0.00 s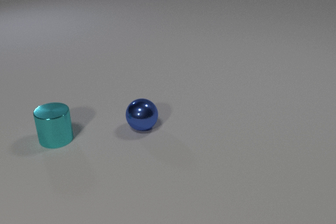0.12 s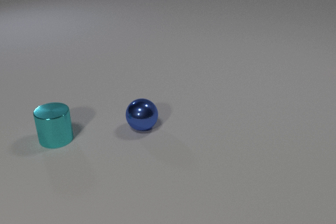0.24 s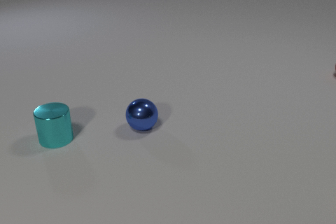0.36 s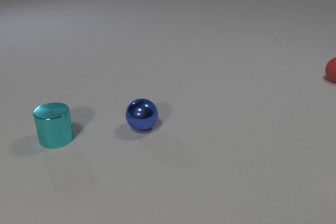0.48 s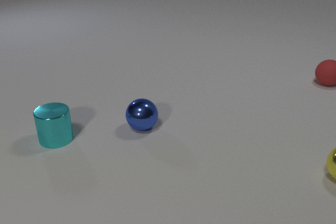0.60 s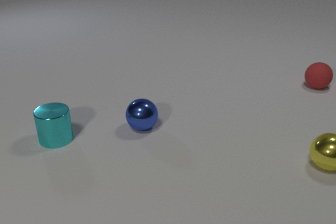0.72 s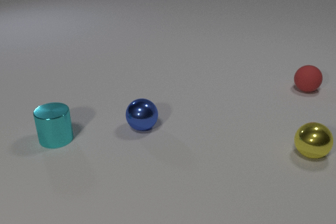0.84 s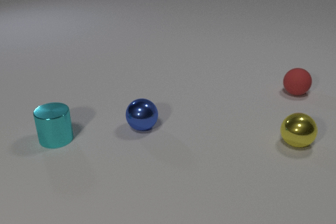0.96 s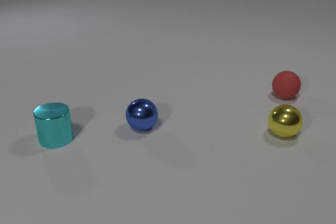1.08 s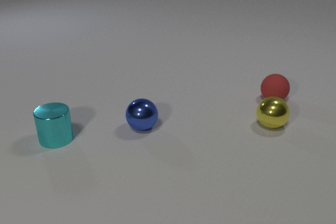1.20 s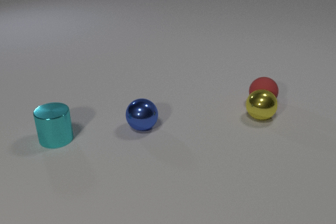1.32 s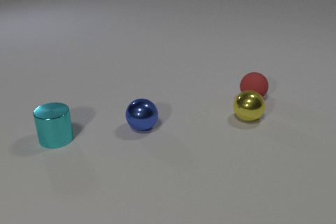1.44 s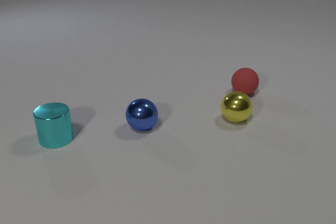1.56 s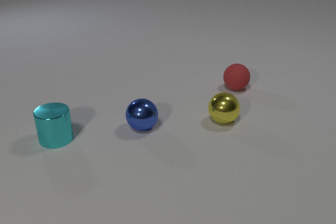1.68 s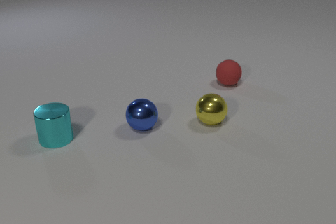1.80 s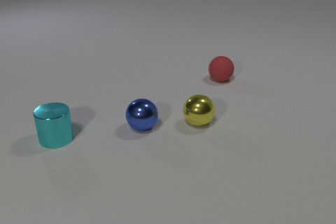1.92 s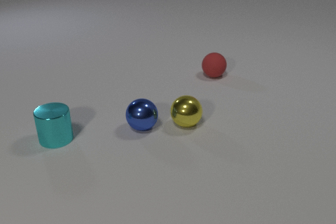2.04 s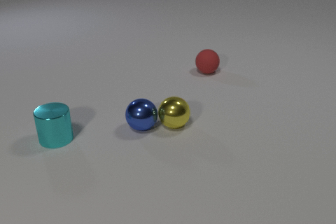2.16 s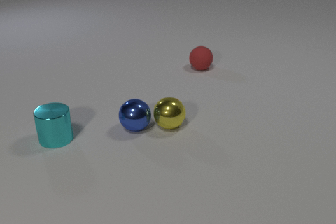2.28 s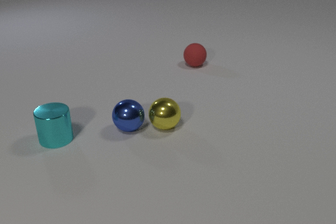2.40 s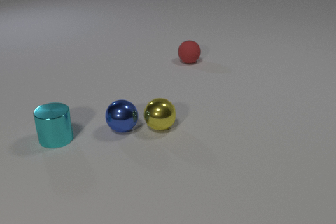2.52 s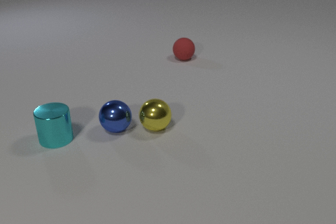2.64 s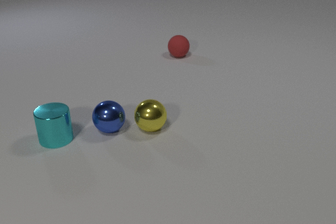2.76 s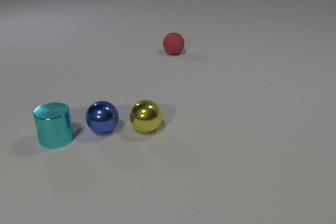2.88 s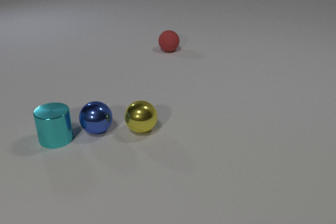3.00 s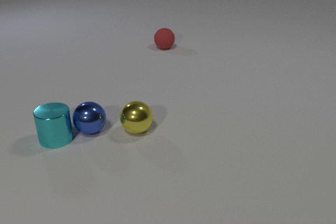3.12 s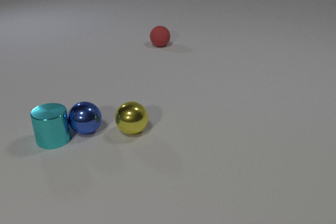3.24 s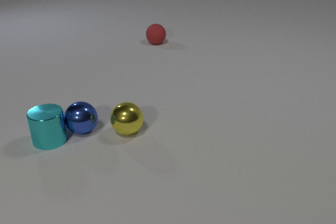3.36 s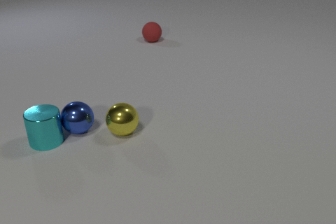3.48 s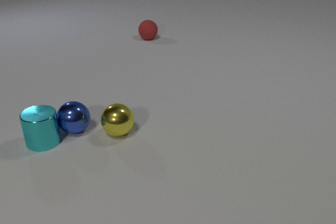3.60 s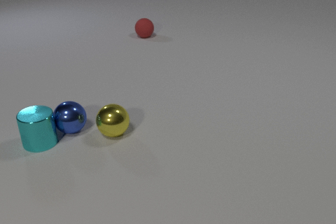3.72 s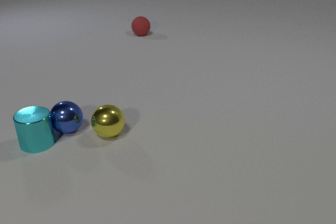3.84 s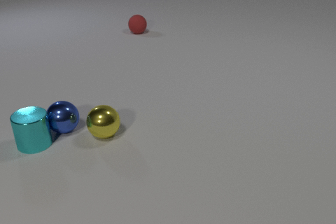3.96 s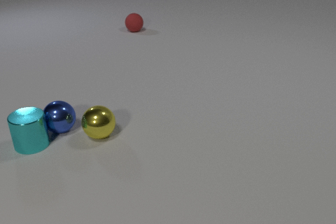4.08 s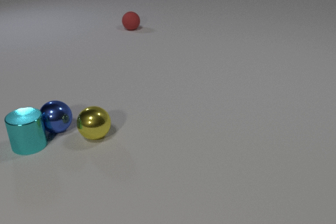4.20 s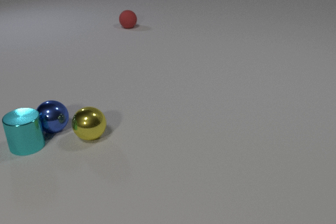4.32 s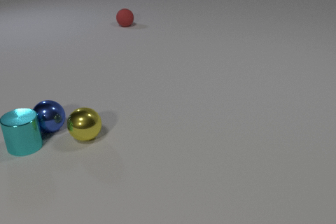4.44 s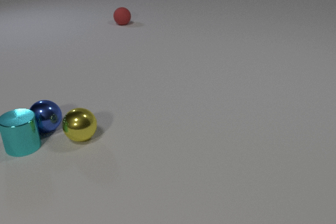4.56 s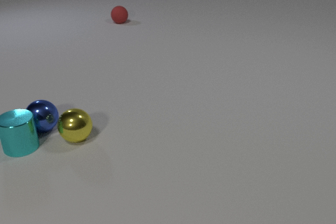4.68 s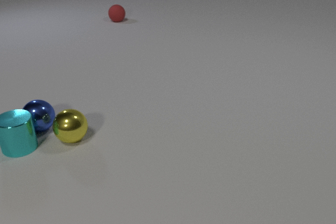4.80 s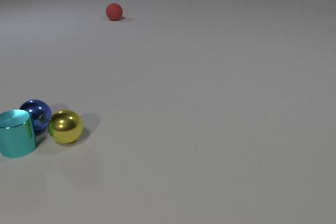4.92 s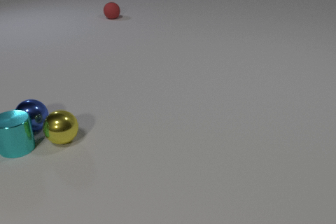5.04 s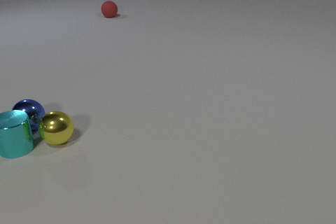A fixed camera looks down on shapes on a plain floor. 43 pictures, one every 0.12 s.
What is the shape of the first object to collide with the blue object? sphere.
Are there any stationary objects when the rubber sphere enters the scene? yes.
How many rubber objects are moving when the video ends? 1.
0.00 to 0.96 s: The yellow metal sphere comes in at the right edge, rolls to the left and away from the camera. The red rubber sphere comes in at the right edge, rolls toward the camera and to the left.
0.96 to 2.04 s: The yellow metal sphere rolls to the left. The red rubber sphere rolls to the left and away from the camera. The yellow metal sphere and the red rubber sphere collide. The yellow metal sphere and the blue metal sphere collide.
2.04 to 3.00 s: The yellow metal sphere rolls to the left. The red rubber sphere rolls away from the camera and to the left. The blue metal sphere rolls to the left.
3.00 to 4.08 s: The yellow metal sphere rolls to the left. The red rubber sphere rolls away from the camera and to the left. The blue metal sphere rolls to the left. The cyan metal cylinder slides to the left. The blue metal sphere and the cyan metal cylinder collide.
4.08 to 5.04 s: The yellow metal sphere rolls to the left. The red rubber sphere rolls away from the camera and to the left. The blue metal sphere rolls to the left and away from the camera. The cyan metal cylinder slides to the left.
